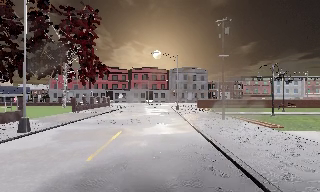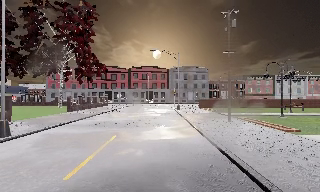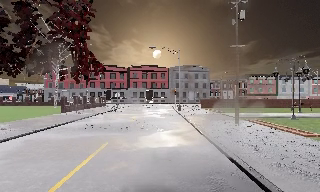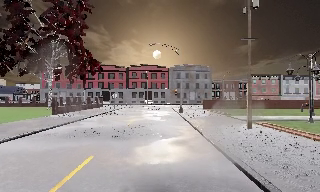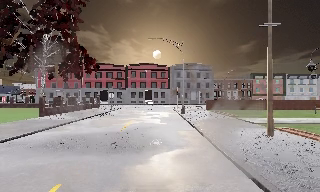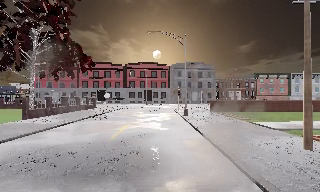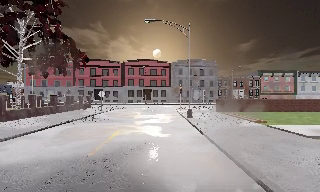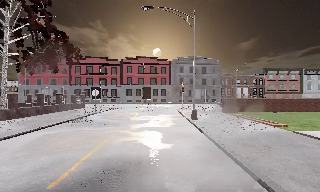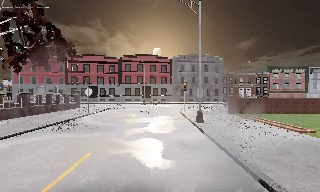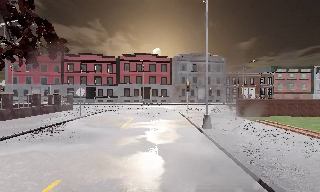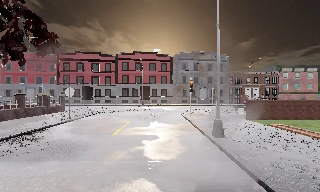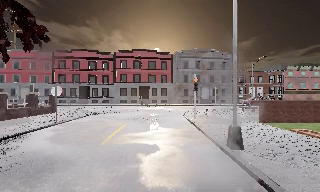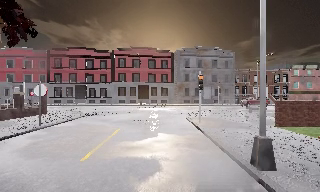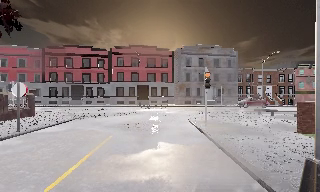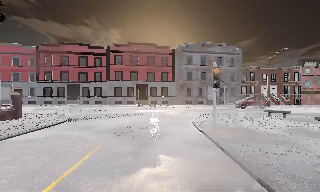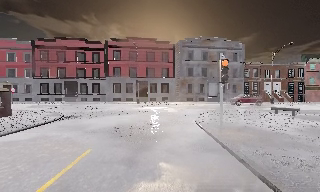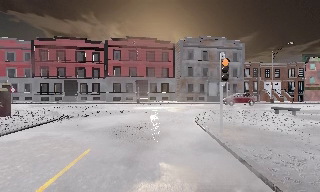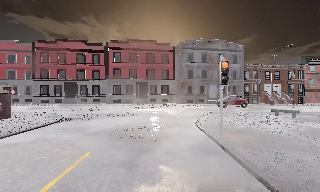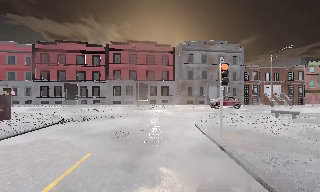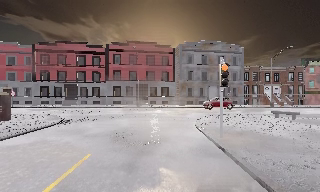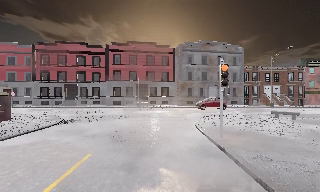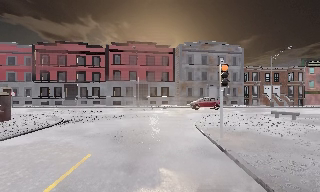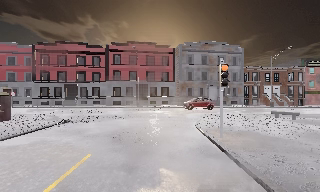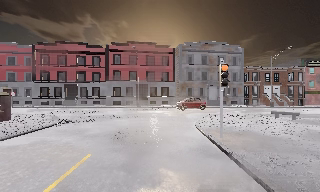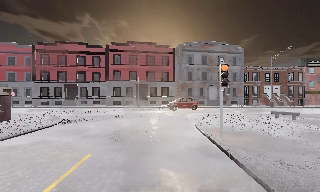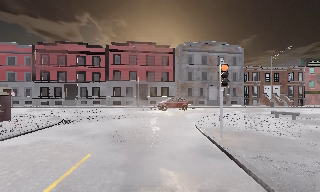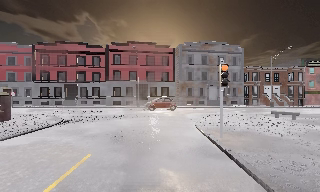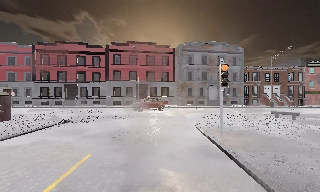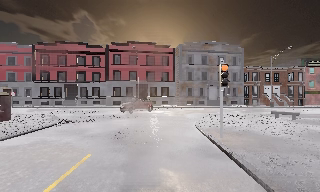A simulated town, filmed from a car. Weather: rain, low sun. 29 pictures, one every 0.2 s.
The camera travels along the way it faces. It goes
forward.
0.0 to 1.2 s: The camera travels forward, about 9 m, so what stands in front looms larger. It gains speed.
1.2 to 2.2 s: The camera travels forward, about 8 m, so what stands in front looms larger.
2.2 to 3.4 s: The camera travels forward, about 5 m, so what stands in front looms larger. It loses speed.
3.4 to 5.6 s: The camera keeps its place and its aim.
The film runs forward here.
